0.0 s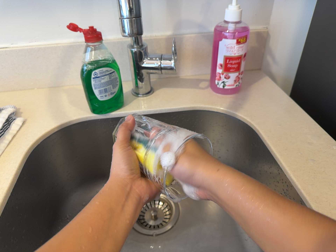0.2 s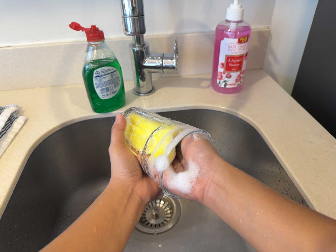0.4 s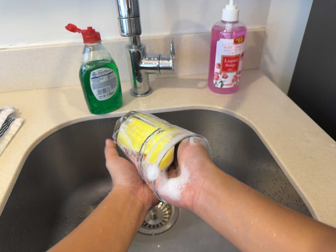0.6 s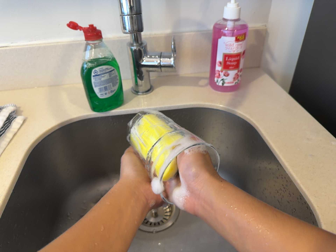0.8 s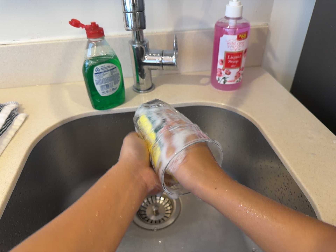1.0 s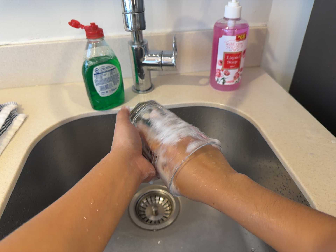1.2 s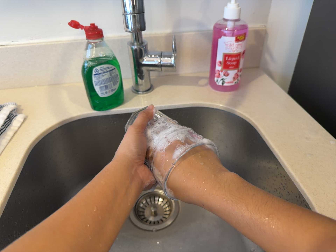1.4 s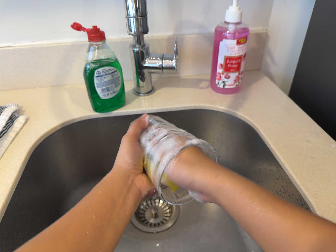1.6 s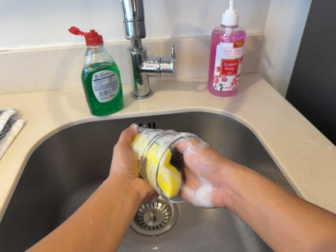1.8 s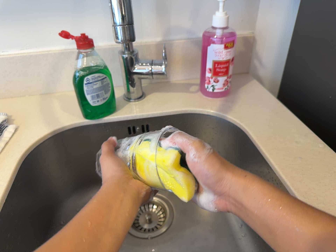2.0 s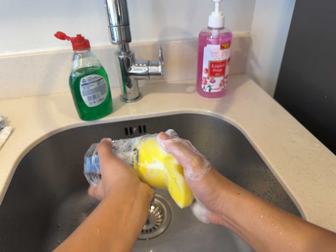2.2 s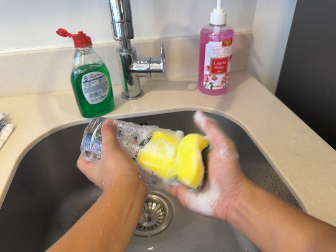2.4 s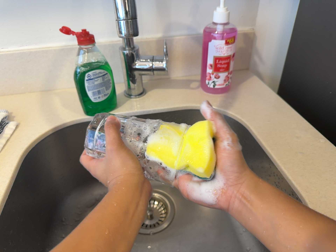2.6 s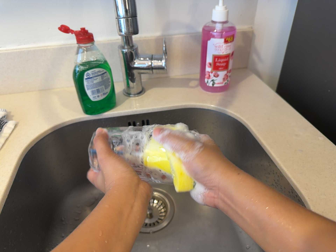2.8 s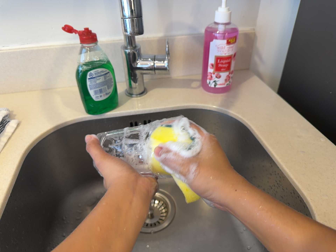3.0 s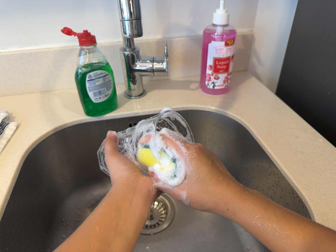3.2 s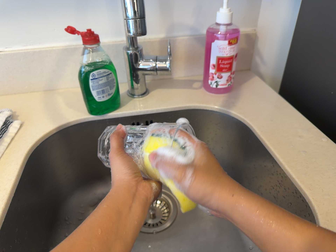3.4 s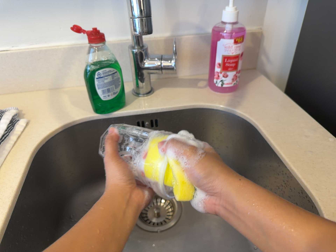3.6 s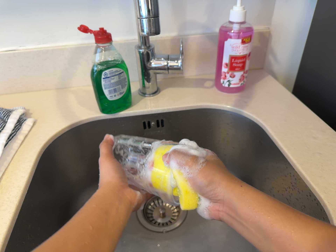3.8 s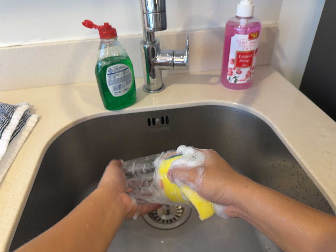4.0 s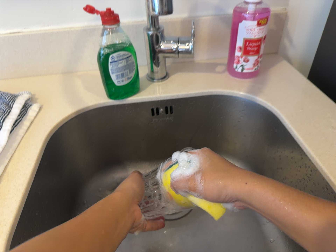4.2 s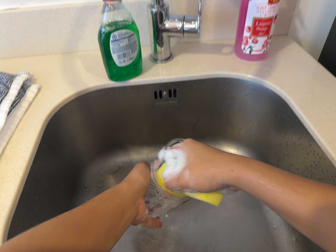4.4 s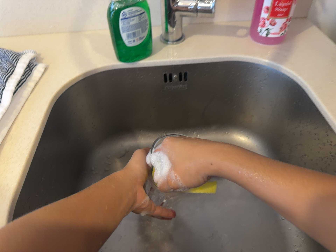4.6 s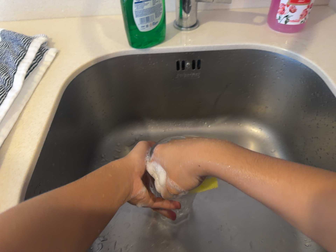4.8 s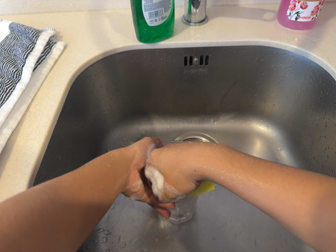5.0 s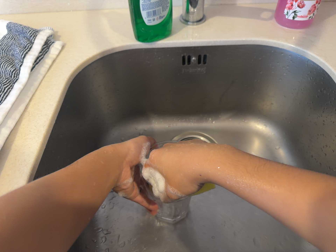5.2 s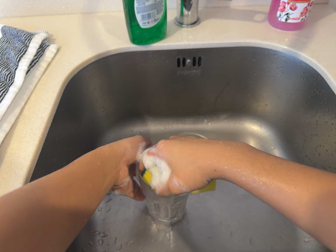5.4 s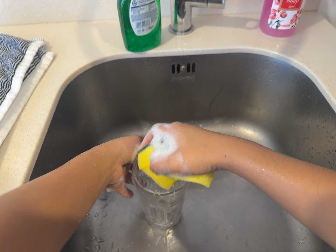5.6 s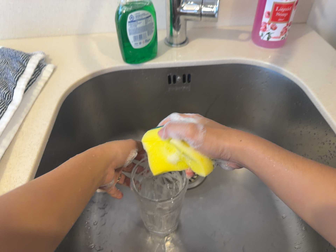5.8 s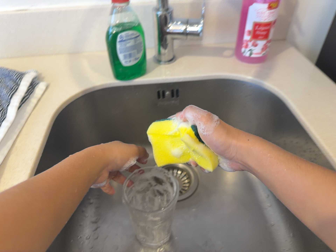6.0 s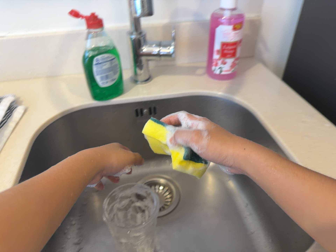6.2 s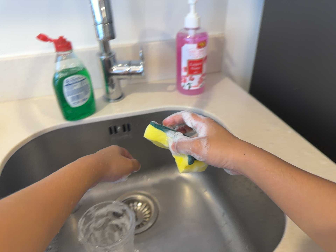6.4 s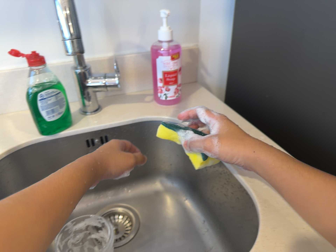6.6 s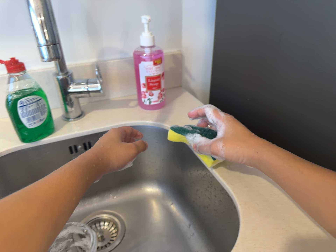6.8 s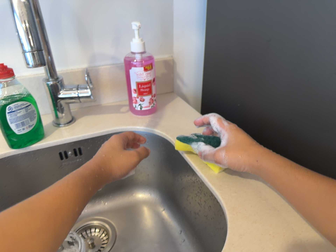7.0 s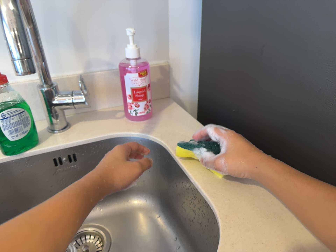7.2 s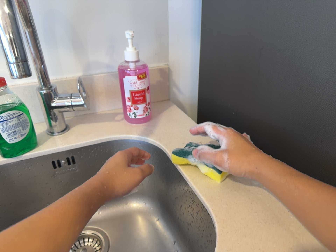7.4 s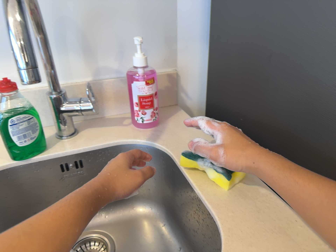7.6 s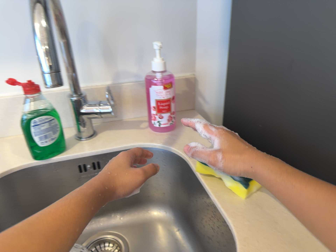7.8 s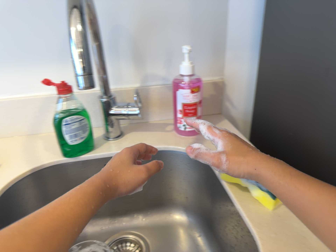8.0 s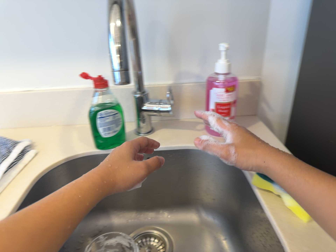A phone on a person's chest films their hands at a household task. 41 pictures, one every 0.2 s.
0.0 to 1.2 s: The camera keeps its place and its aim.
1.2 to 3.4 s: The camera shifts only a little, or ends up much as it began.
3.4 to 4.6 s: The camera travels forward, about 6 cm, so what stands in front looms larger. Its aim tips toward the bottom of its view by about 15 degrees, and the scene shifts upward.
4.6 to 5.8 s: The camera shifts only a little, or ends up much as it began.
5.8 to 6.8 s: The camera pans to its right by about 15 degrees. It travels to its right, about 8 cm, so close, fixed things drift to the left. Its aim tips toward the top of its view by about 10 degrees, and the scene shifts downward. It rolls about its line of sight by about 10 degrees, and the scene rotates counterclockwise.
6.8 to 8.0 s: The scene slides to the right, as the camera pans about 20 degrees to its left. It rolls about its line of sight by about 10 degrees, and the scene rotates clockwise.
The film runs forward here.
